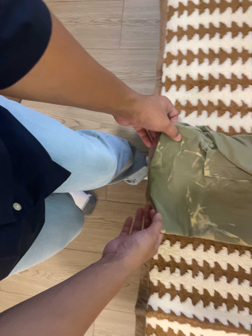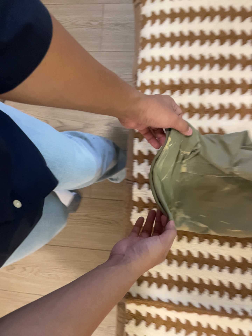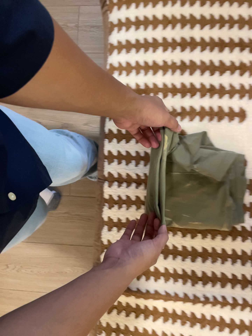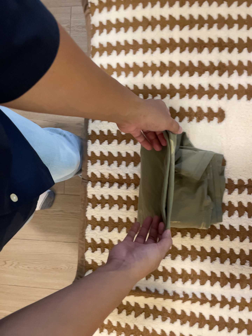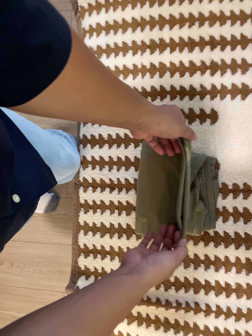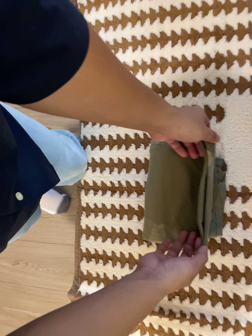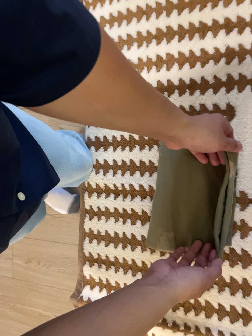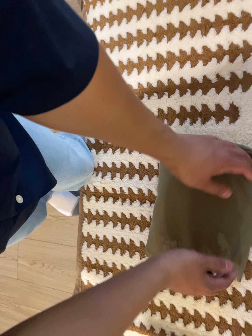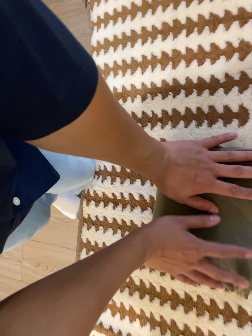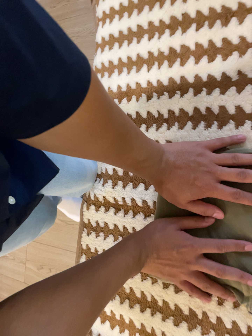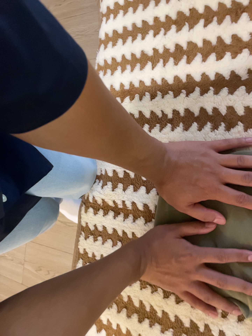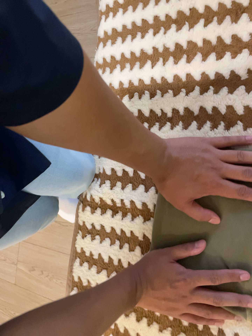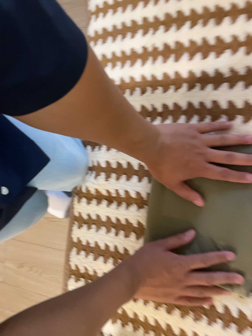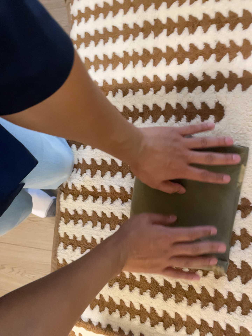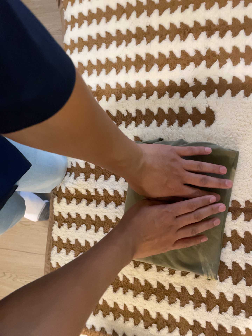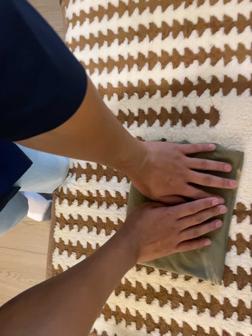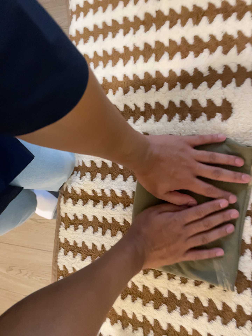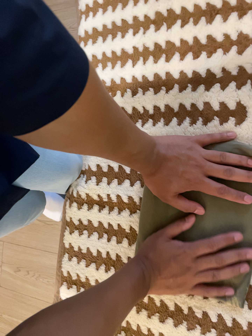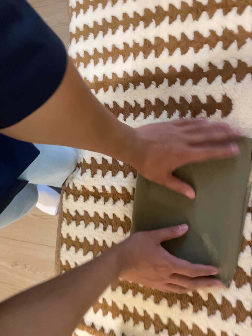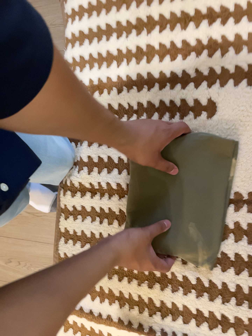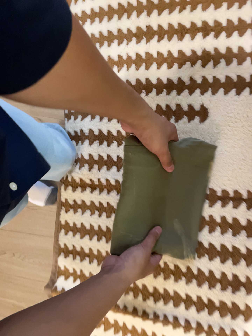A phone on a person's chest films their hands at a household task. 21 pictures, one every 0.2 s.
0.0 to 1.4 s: The camera pans to its left by about 15 degrees. It travels to its right, about 34 cm.
1.4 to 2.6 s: The camera shifts only a little, or ends up much as it began.
2.6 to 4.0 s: The camera travels backward, about 6 cm, so what stands in front gets smaller.
The film runs forward here.
